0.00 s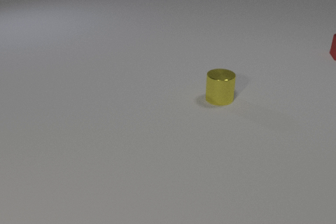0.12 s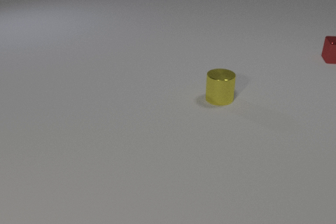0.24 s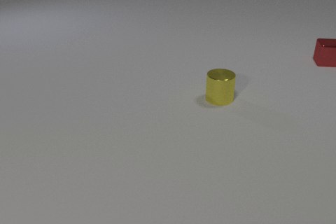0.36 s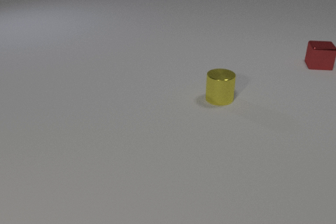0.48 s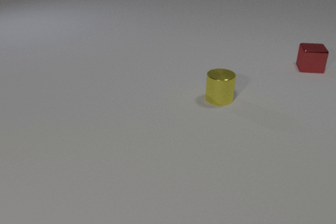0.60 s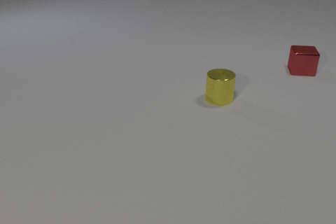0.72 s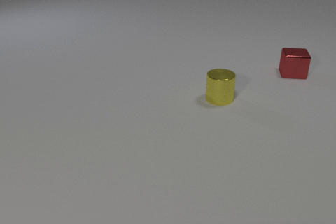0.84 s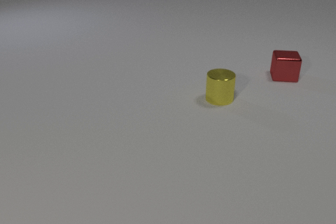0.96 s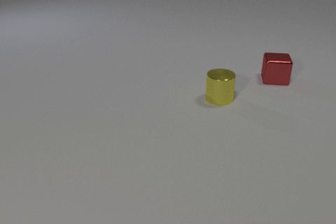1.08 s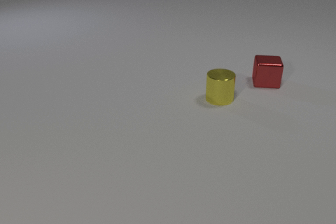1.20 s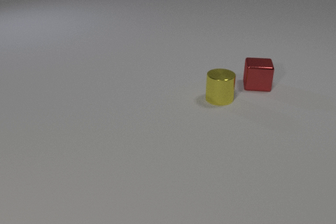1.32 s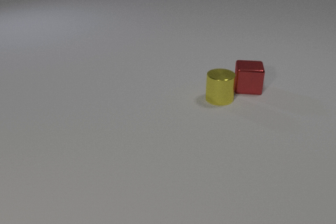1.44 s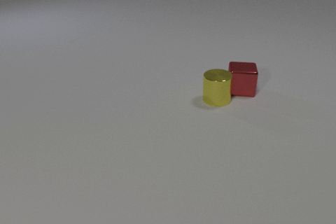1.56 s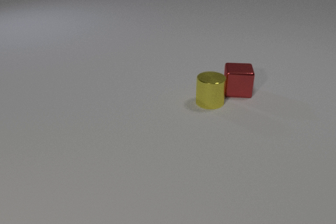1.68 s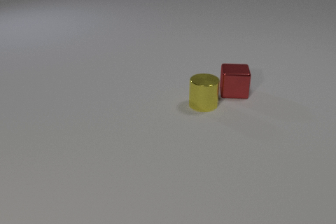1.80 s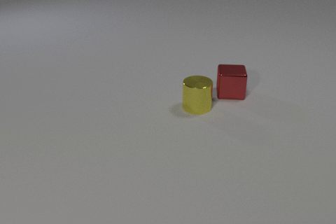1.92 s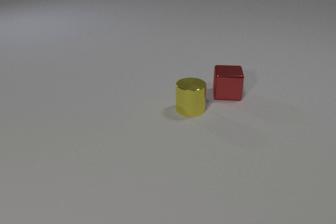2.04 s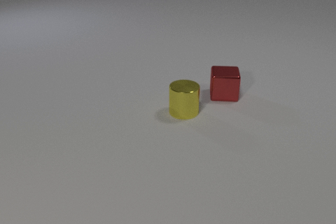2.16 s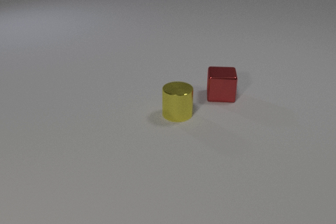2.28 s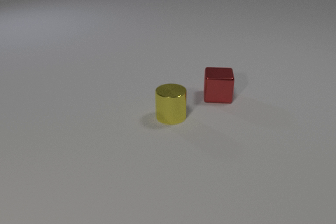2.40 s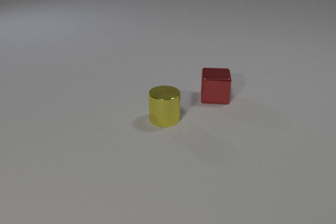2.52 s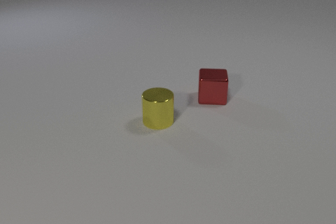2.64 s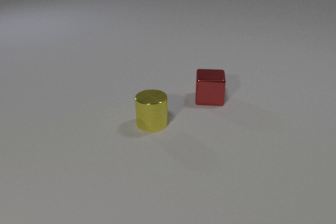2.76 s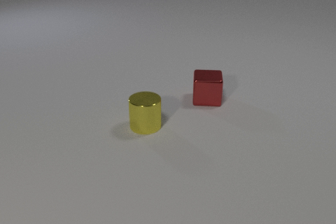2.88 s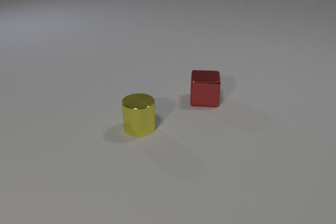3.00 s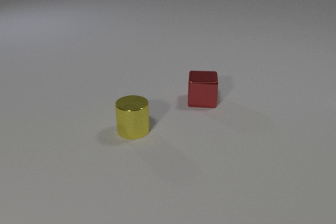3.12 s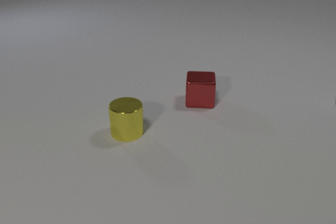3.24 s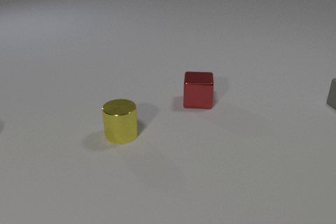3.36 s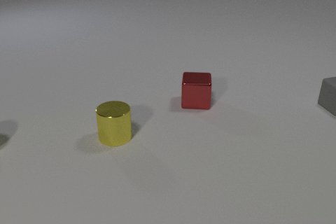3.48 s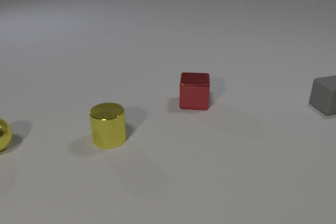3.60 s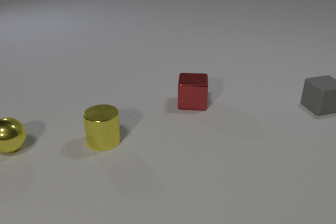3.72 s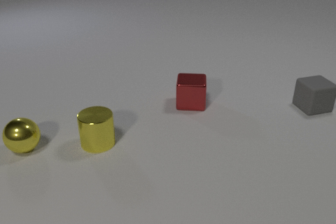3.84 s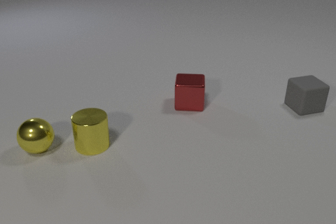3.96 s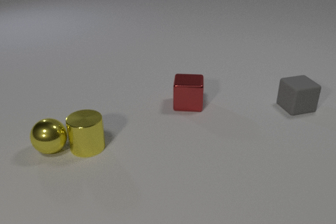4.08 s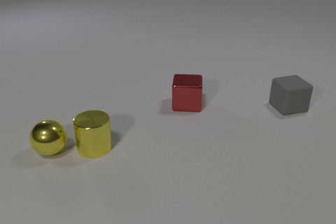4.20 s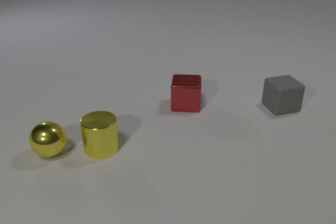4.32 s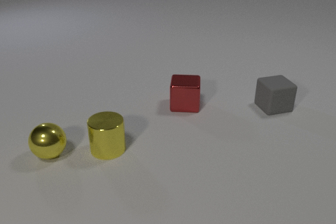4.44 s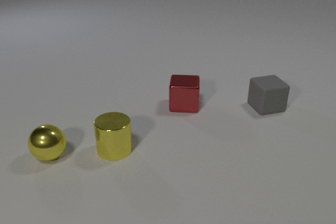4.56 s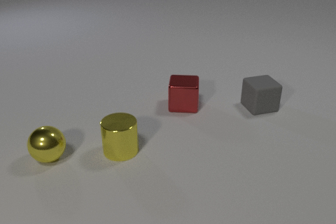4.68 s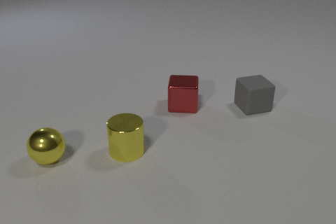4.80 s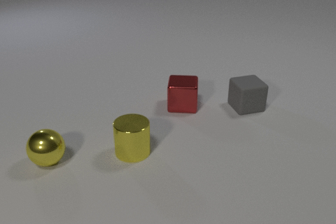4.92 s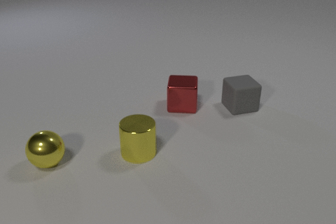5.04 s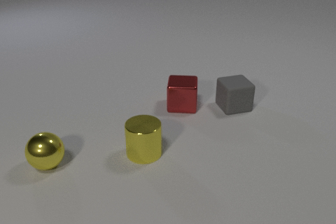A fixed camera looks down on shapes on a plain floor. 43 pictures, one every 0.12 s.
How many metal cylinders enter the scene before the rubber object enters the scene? 0.
How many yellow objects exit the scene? 0.
What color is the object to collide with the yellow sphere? yellow.
0.00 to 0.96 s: The red metal cube slides toward the camera and to the left.
0.96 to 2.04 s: The red metal cube slides to the left and toward the camera. The yellow metal cylinder slides to the left and toward the camera. The red metal cube and the yellow metal cylinder collide.
2.04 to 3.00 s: The red metal cube slides to the left and toward the camera. The yellow metal cylinder slides to the left and toward the camera.
3.00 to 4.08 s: The red metal cube slides to the left and toward the camera. The yellow metal cylinder slides to the left and toward the camera. The gray rubber cube comes in at the right edge, slides to the left. The yellow metal sphere comes in at the left edge, rolls to the right and toward the camera. The yellow metal cylinder and the yellow metal sphere collide.
4.08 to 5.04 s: The yellow metal cylinder slides to the right. The gray rubber cube slides to the left. The yellow metal sphere rolls toward the camera.
